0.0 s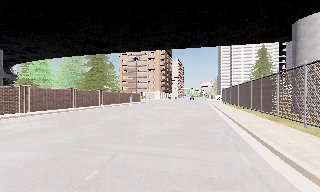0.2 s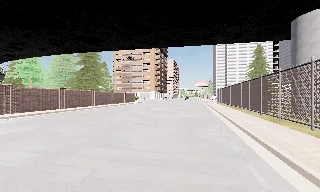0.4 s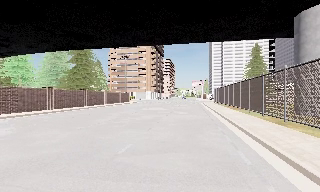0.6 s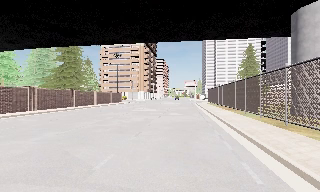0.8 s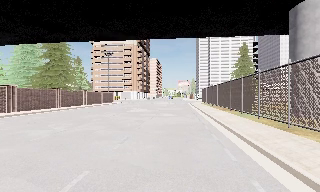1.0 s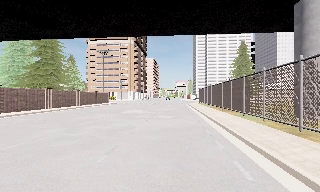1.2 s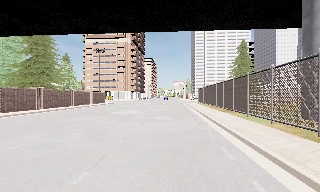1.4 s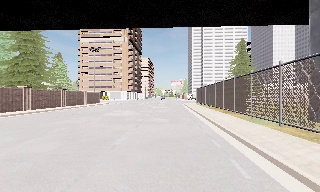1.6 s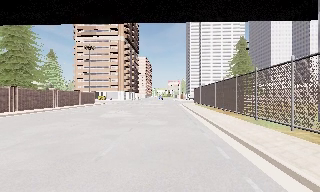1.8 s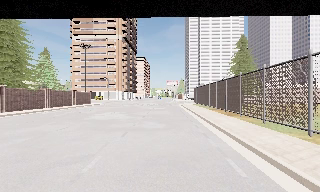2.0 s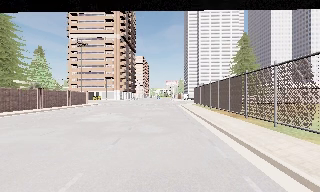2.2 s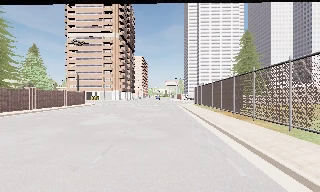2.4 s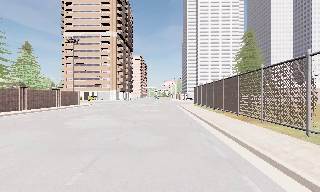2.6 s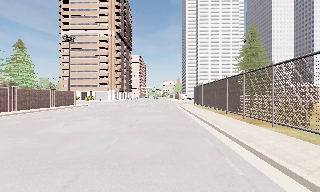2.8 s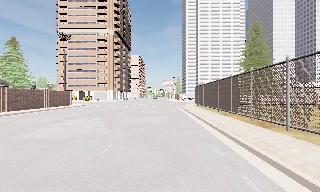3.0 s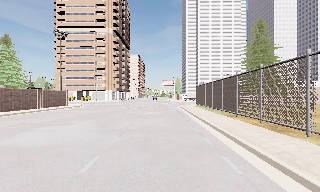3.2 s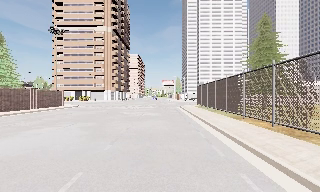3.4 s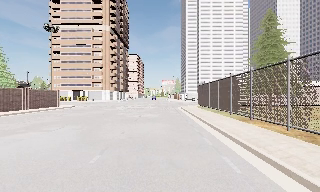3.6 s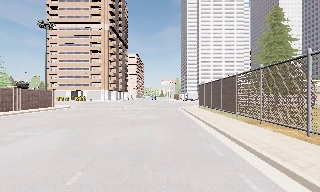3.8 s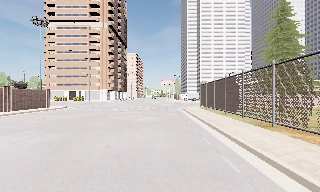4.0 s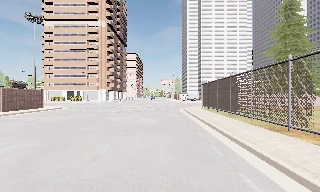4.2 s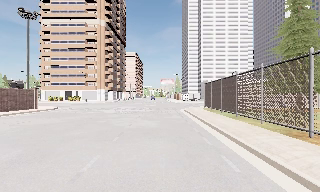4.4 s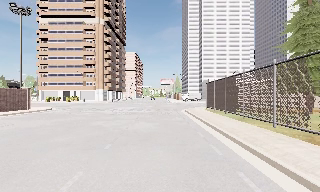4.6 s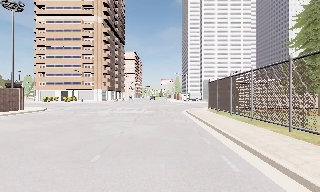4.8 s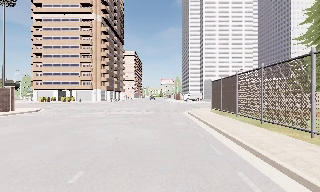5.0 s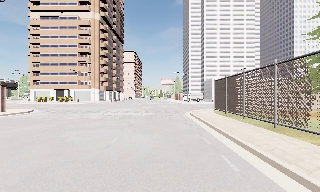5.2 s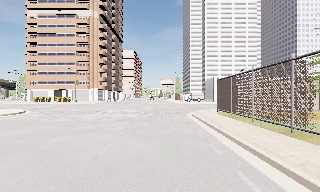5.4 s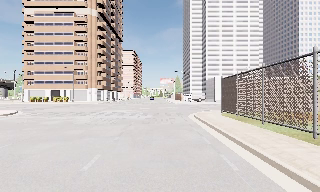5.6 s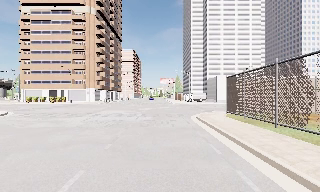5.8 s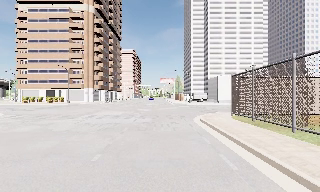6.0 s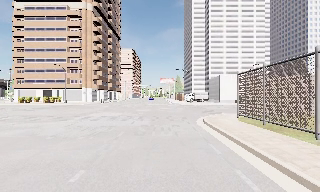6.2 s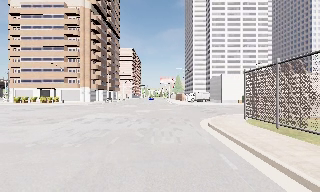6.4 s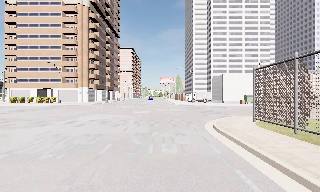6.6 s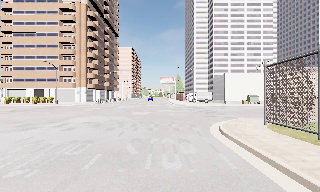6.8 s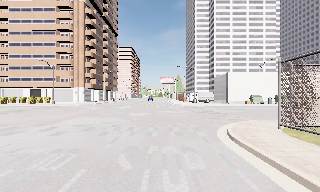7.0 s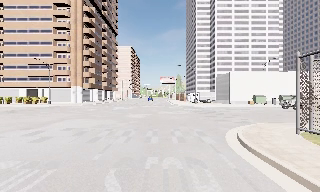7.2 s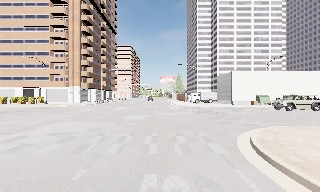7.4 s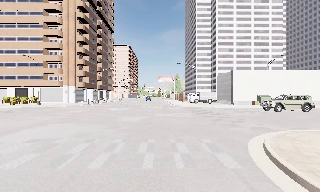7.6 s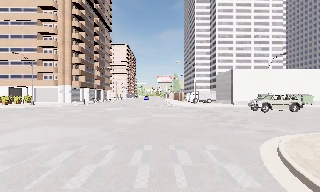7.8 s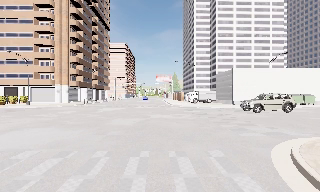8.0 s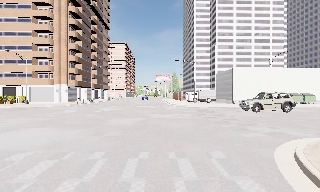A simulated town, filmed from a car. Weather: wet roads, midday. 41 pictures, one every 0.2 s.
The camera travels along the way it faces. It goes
forward.
0.0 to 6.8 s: The scene slides to the left, as the camera pans about 15 degrees to its right. It travels forward, about 35 m, so what stands in front looms larger.
6.8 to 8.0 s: The camera travels forward, about 4.5 m, so what stands in front looms larger. It loses speed.
The film runs forward here.
